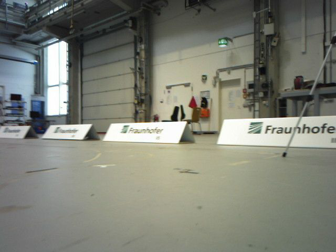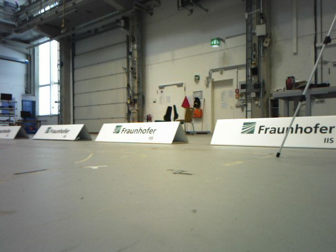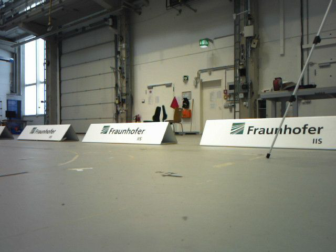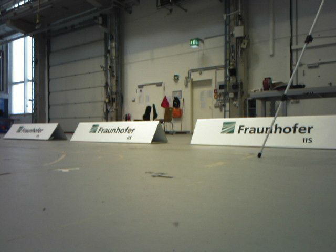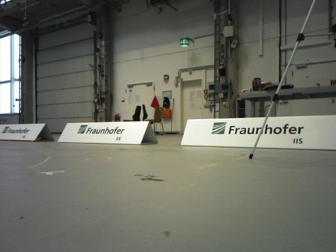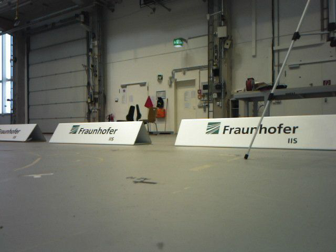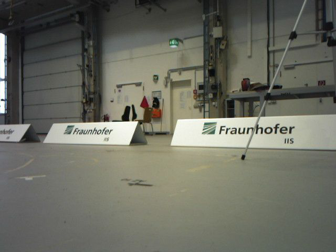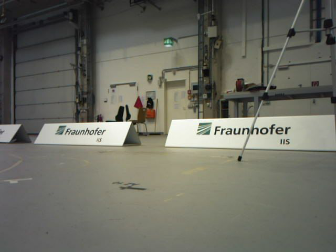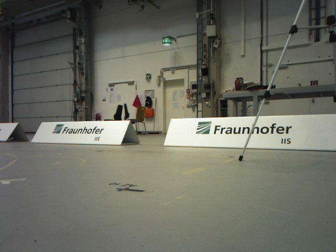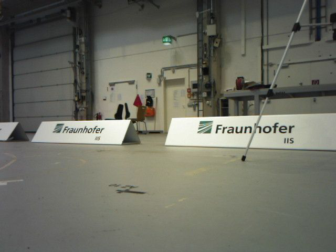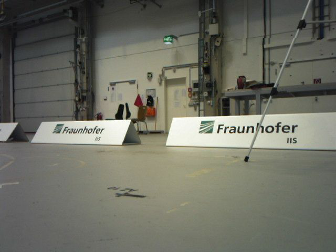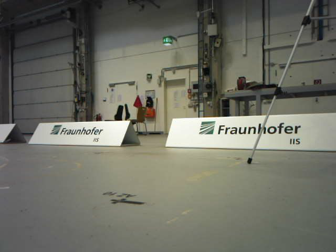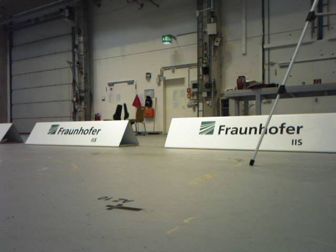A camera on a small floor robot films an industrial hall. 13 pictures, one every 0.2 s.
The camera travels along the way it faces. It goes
forward.
0.0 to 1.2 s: The scene slides to the left, as the camera pans about 10 degrees to its right. It travels forward, about 0.2 m, so what stands in front looms larger.
1.2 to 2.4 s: The camera travels forward, about 0.3 m, so what stands in front looms larger.
The film runs forward here.
